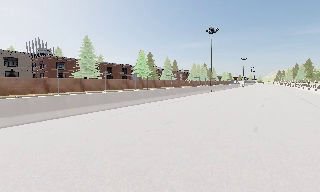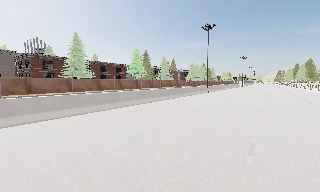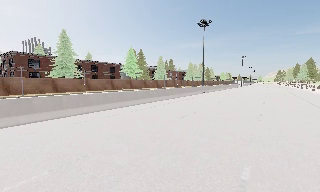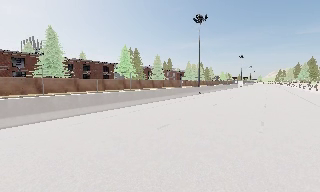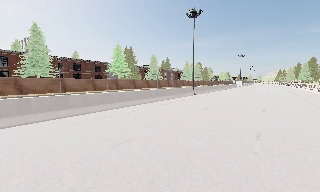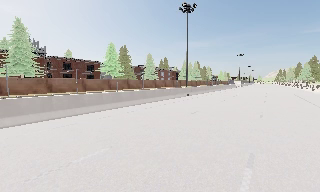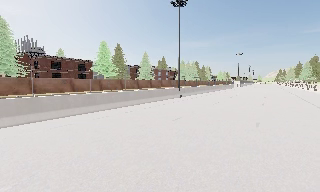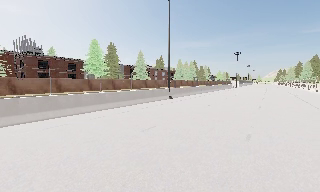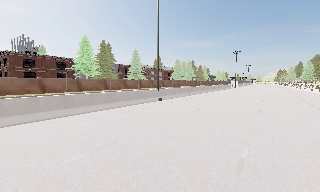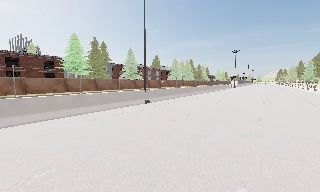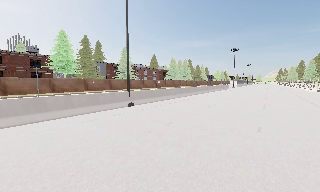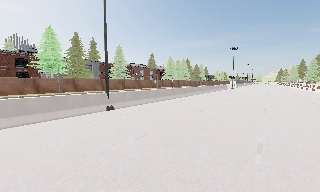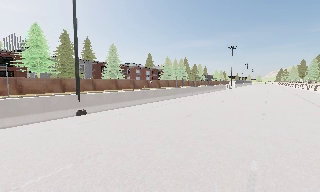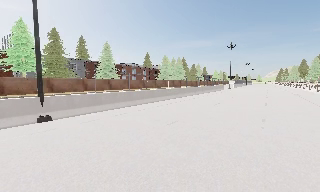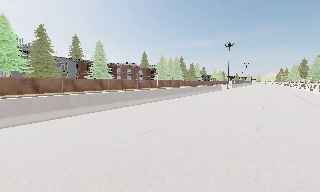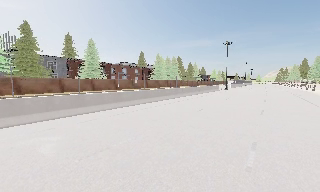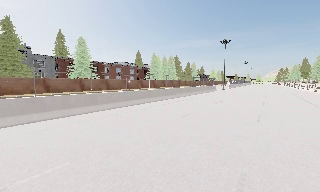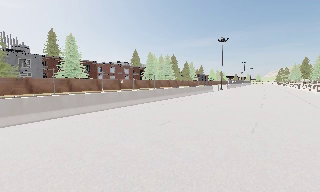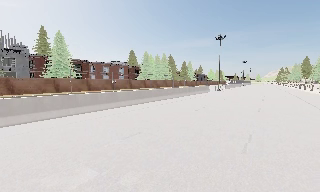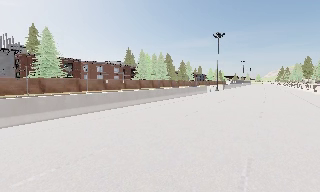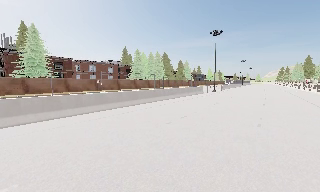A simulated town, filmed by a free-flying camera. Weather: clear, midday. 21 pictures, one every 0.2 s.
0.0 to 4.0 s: The camera travels forward and to its right, about 40 m, so what stands in front looms larger.
The film runs forward here.
